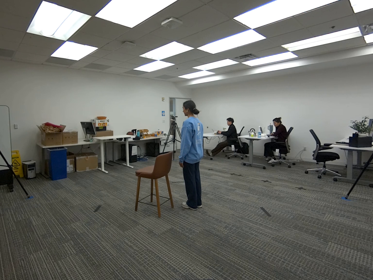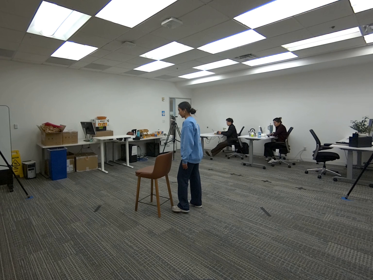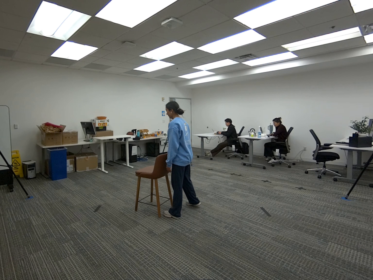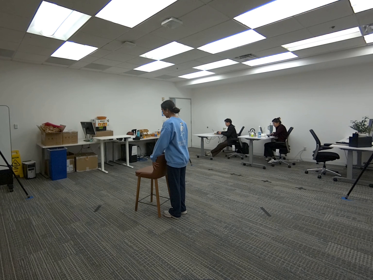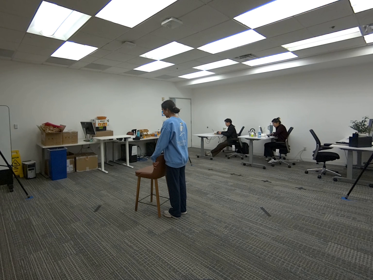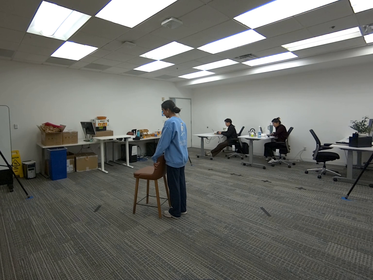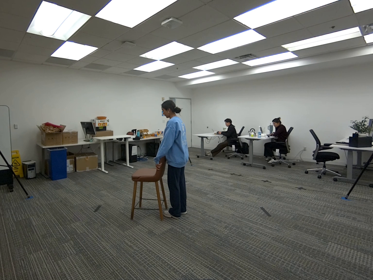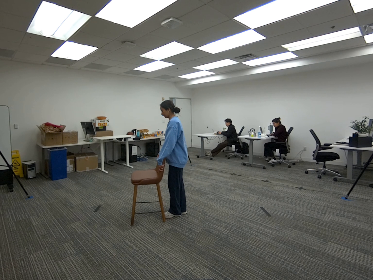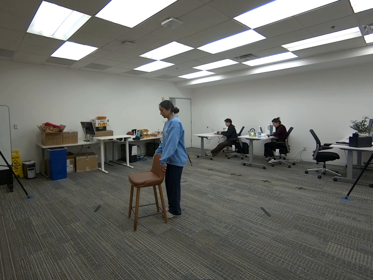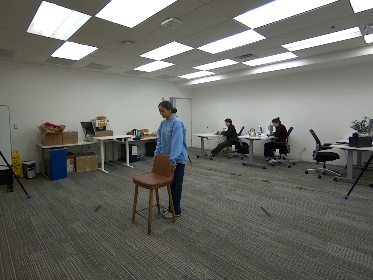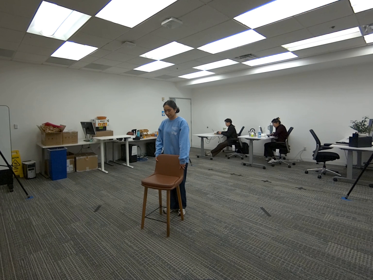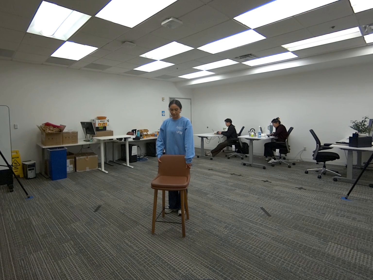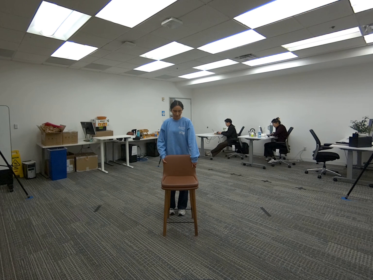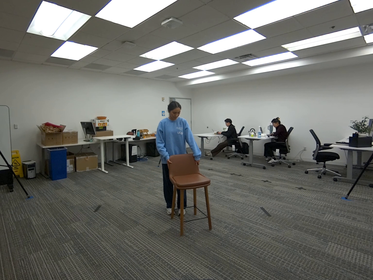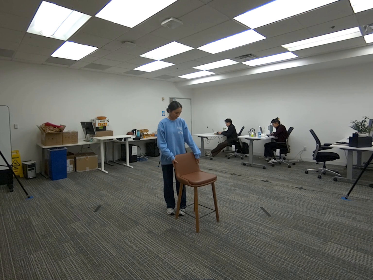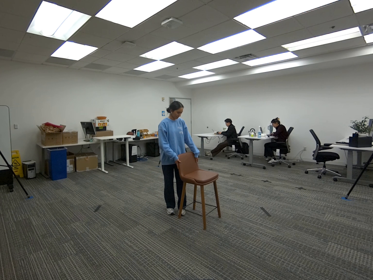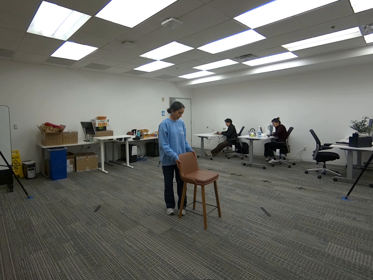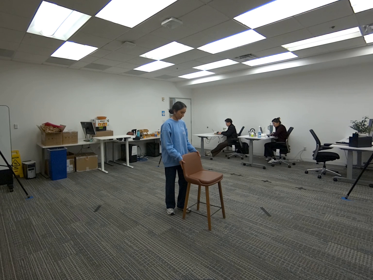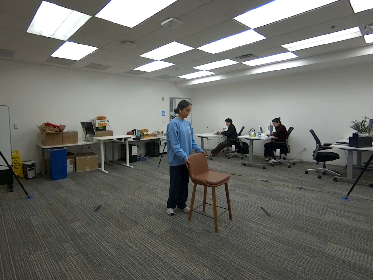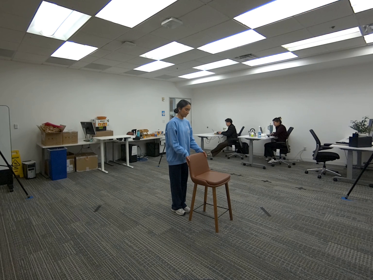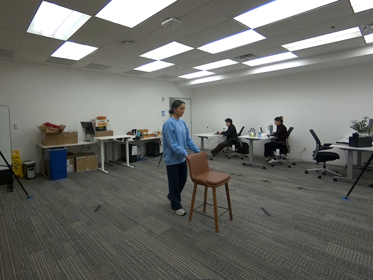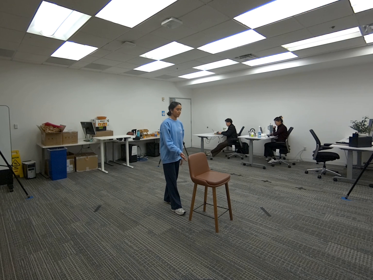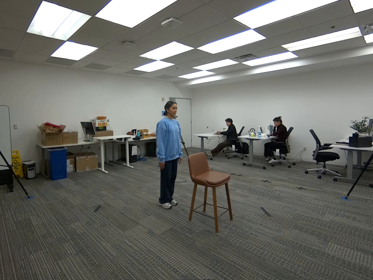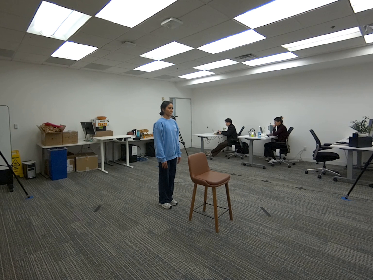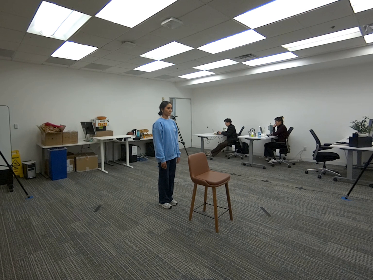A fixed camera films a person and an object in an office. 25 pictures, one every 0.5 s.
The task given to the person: Walk over to the tall bar stool and grasp the stool with both hands rotating the bar stool 180° and then placing the tall bar stool back on the ground.
